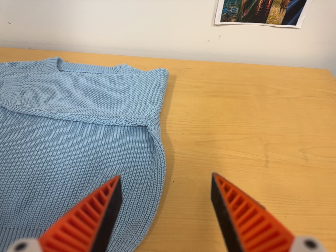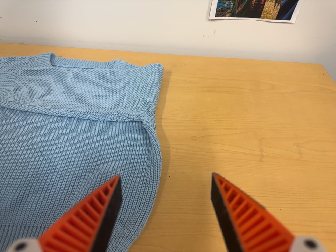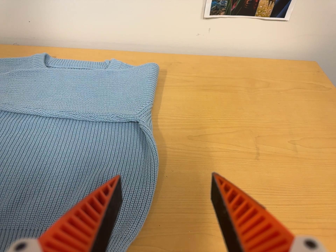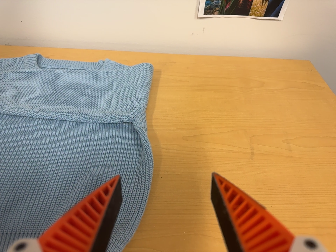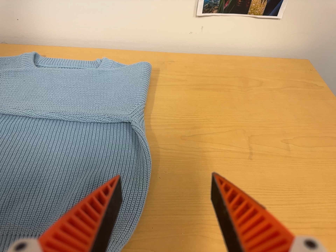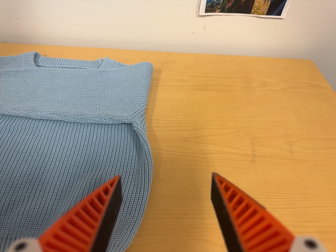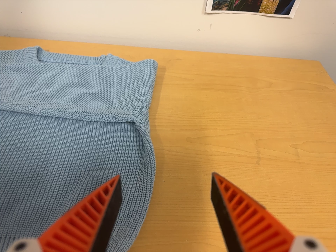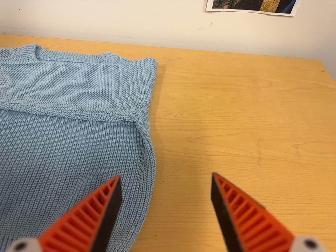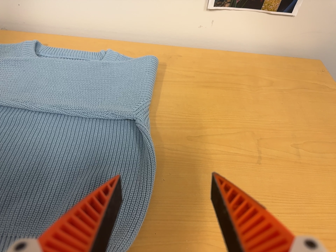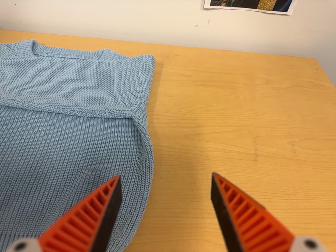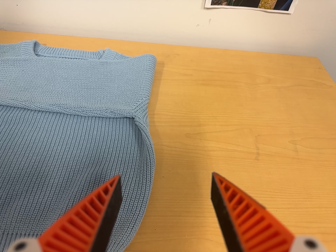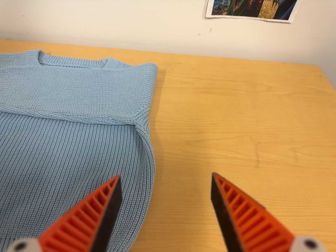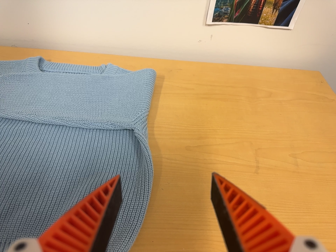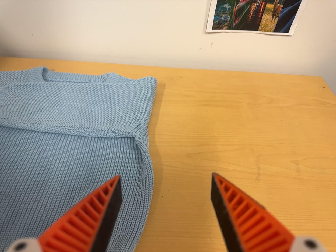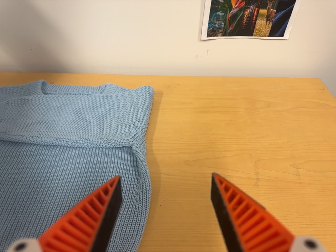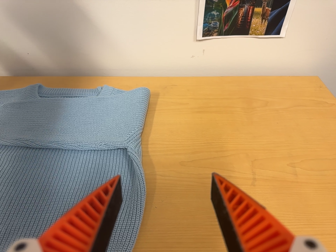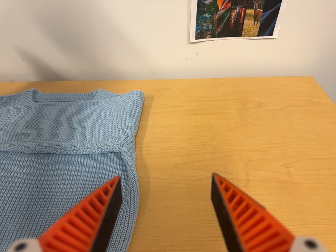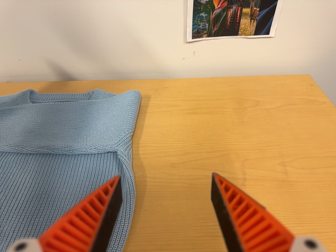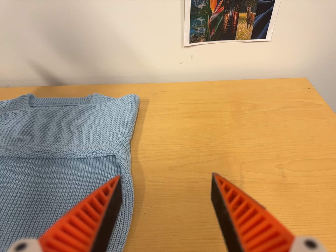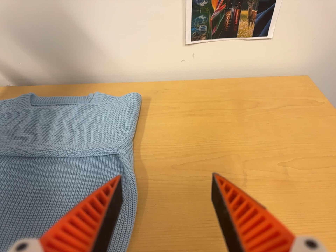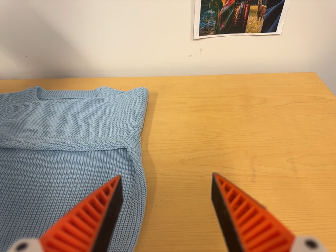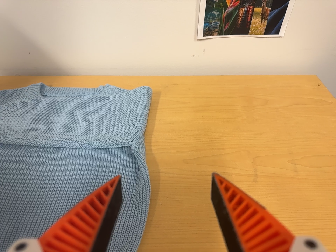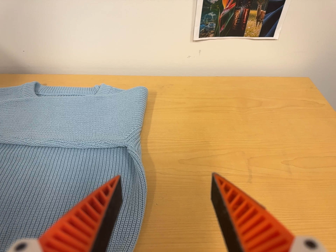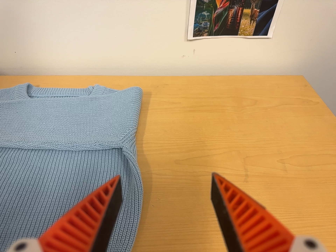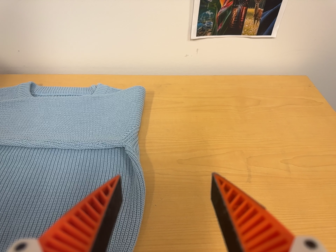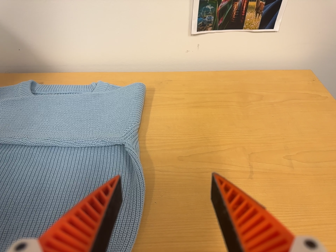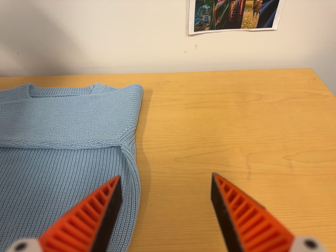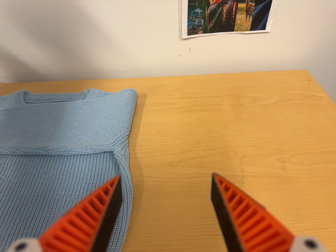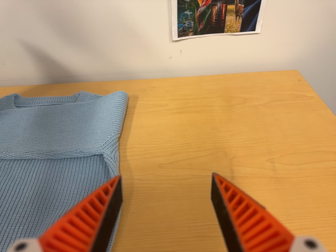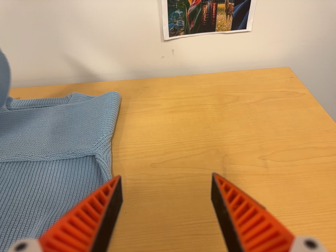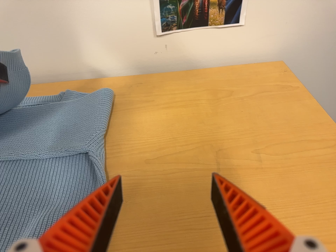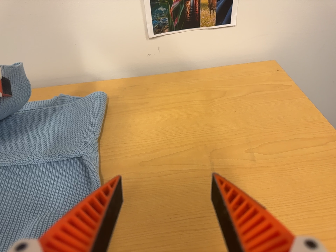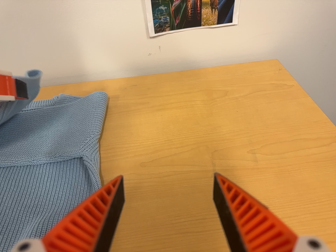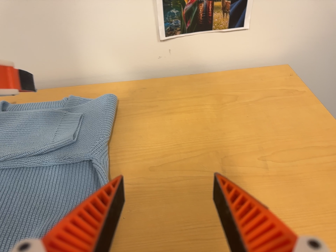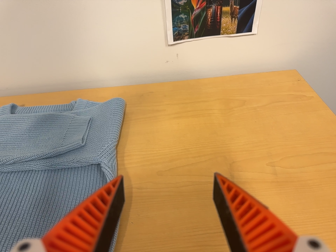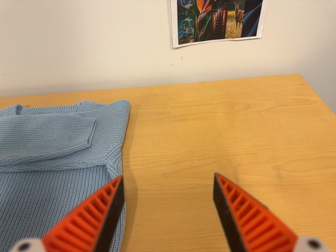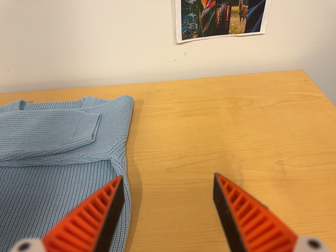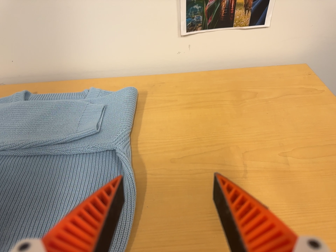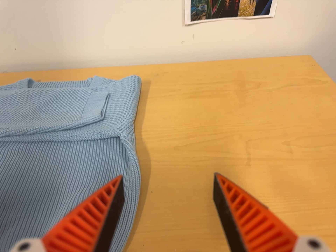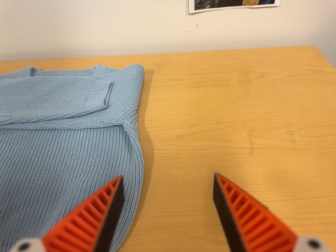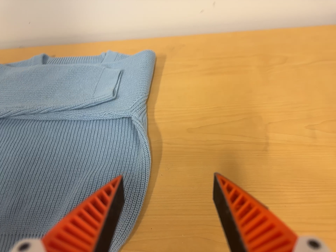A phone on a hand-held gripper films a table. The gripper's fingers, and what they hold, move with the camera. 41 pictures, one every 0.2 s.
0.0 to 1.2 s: The camera shifts only a little, or ends up much as it began.
1.2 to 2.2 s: The camera keeps its place and its aim.
2.2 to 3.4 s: The camera travels to its right, about 6 cm.
3.4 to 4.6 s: The camera shifts only a little, or ends up much as it began.
4.6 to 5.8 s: The camera travels to its right, about 6 cm, so close, fixed things drift to the left.
5.8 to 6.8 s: The camera shifts only a little, or ends up much as it began.
6.8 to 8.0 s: The camera's aim tips toward the bottom of its view by about 10 degrees, and the scene shifts upward.
The film runs forward here.
